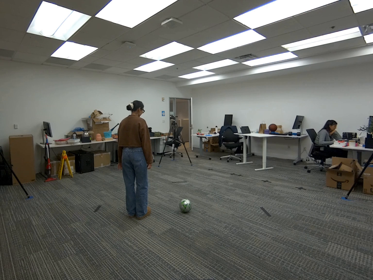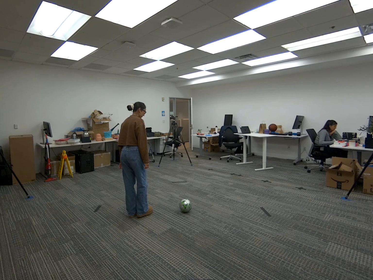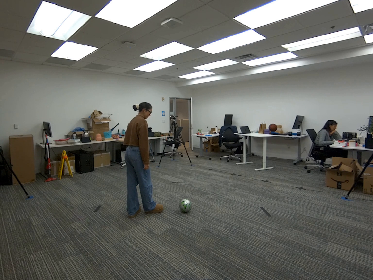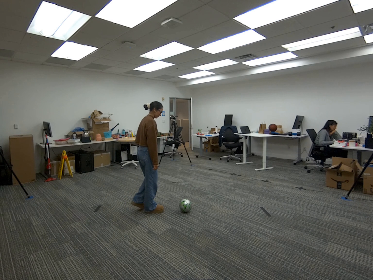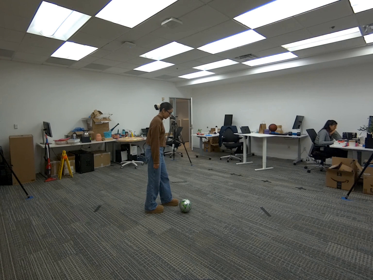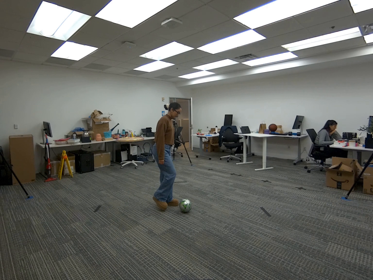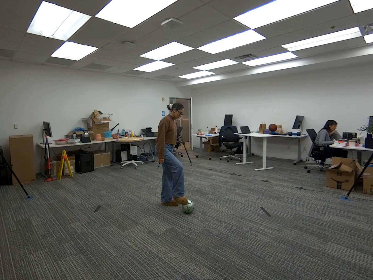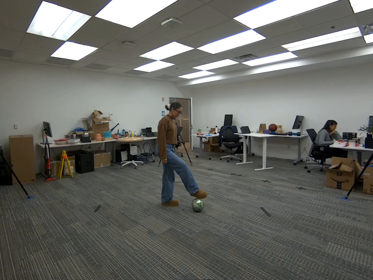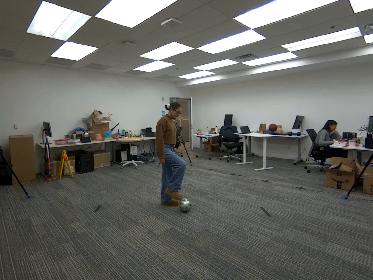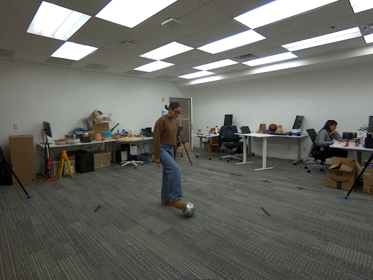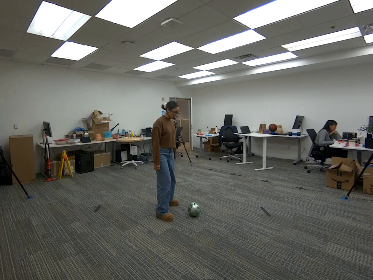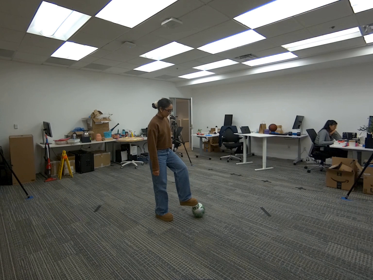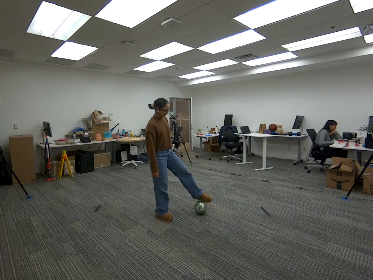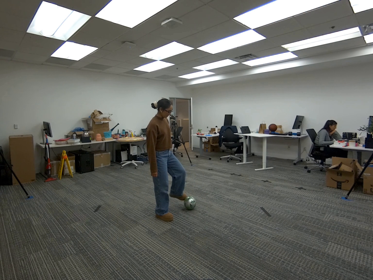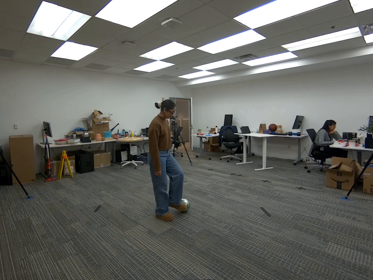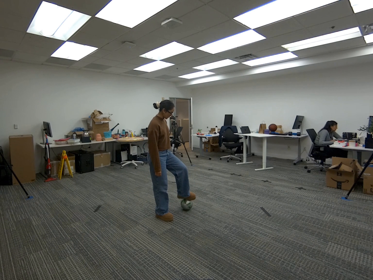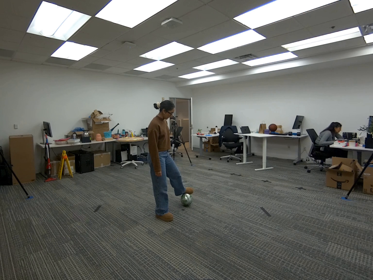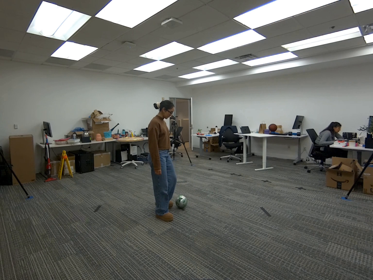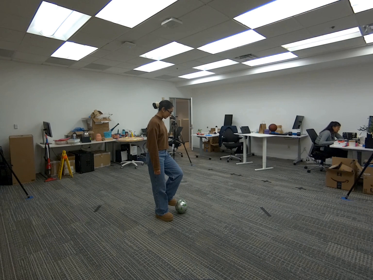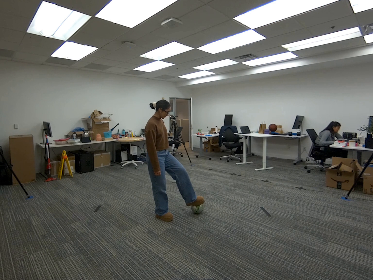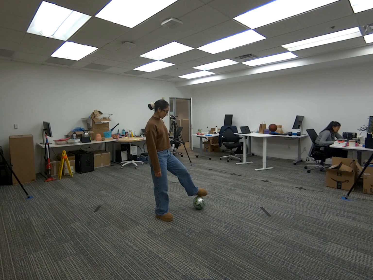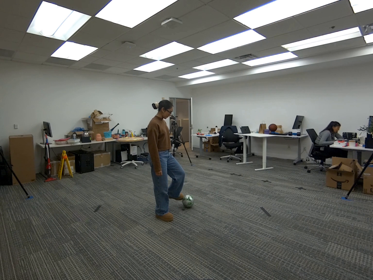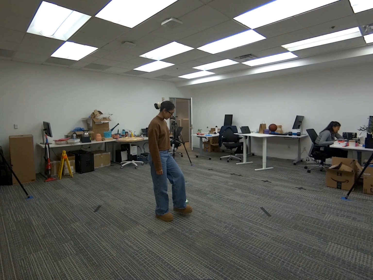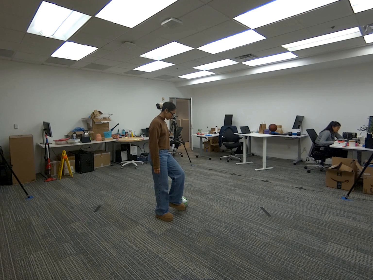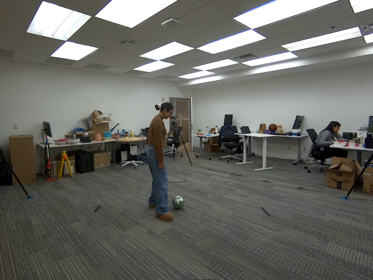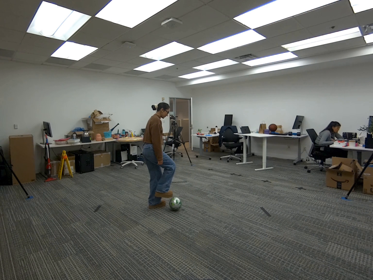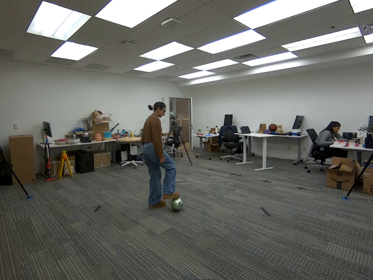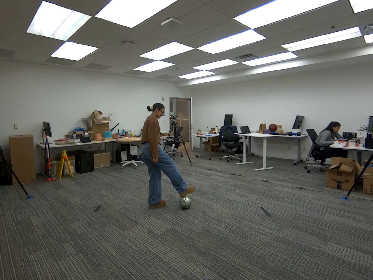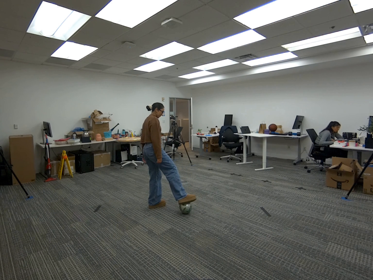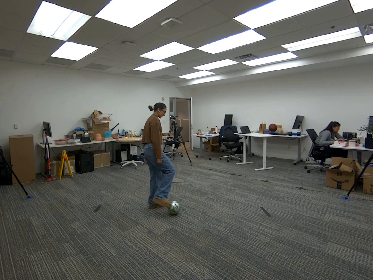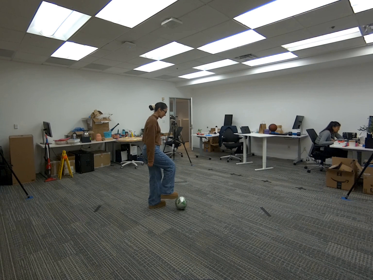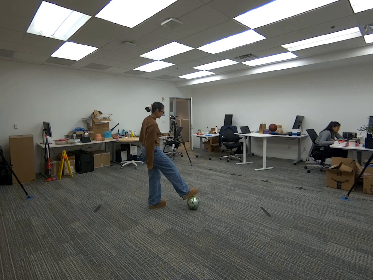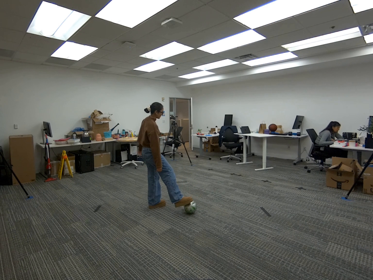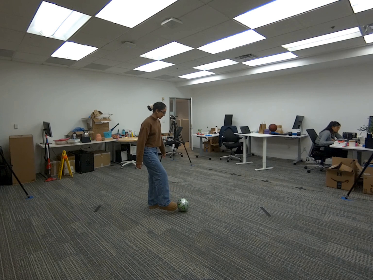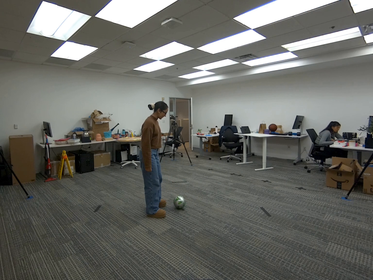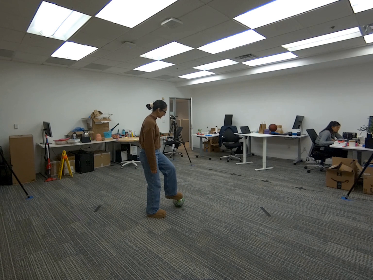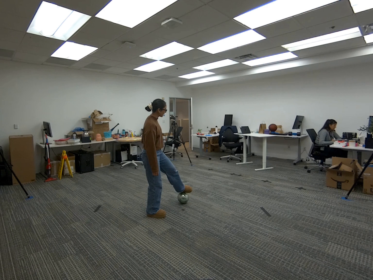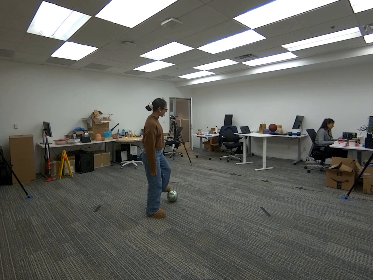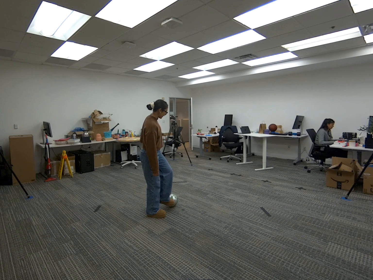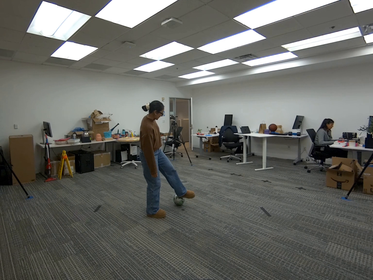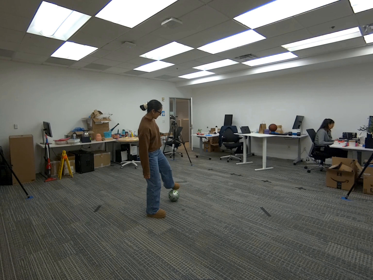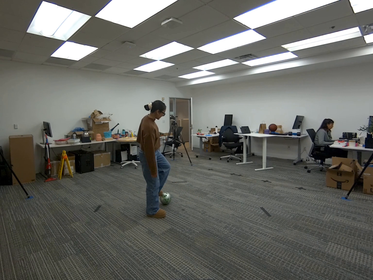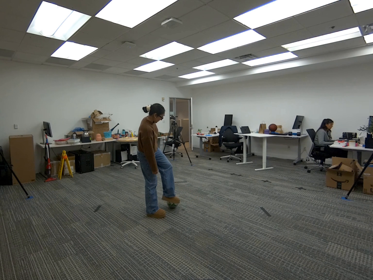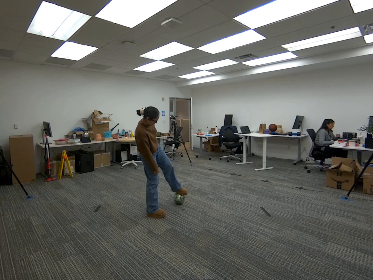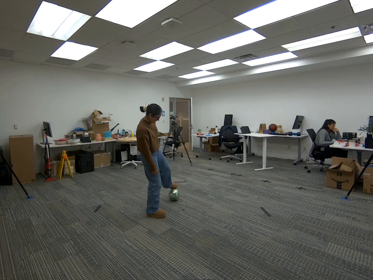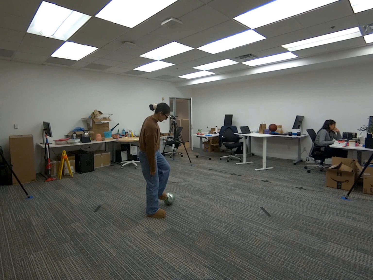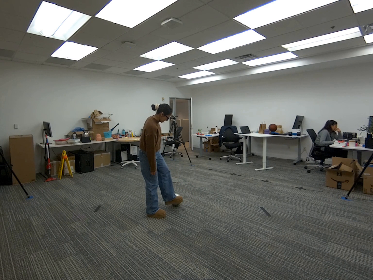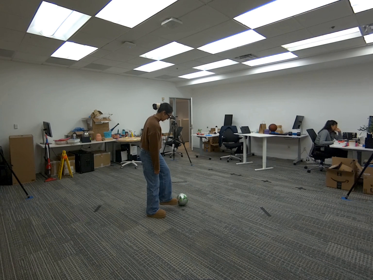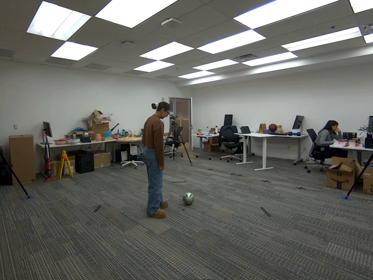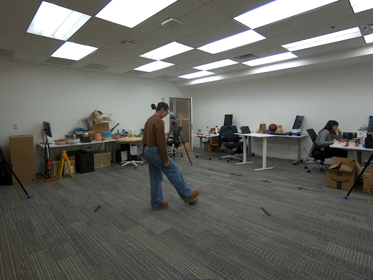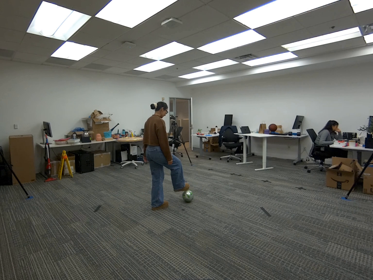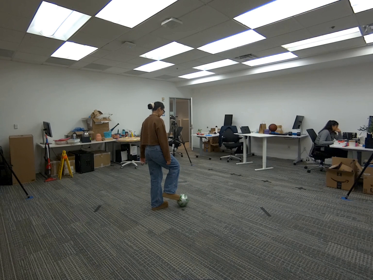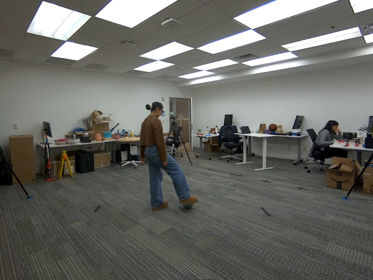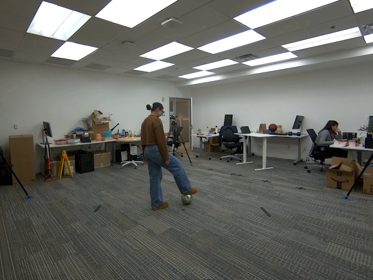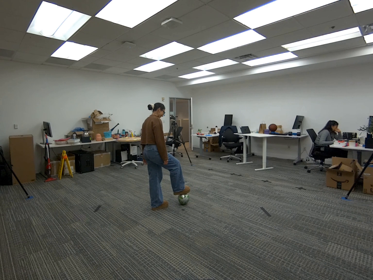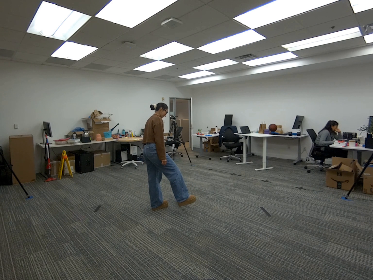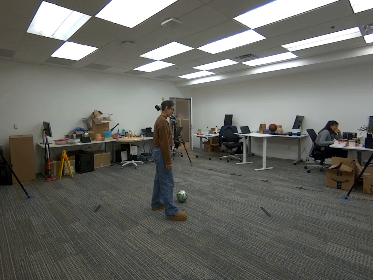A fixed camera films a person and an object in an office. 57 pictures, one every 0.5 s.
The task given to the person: Walk over to the soccer ball and interact with the soccer ball using your both feet.
